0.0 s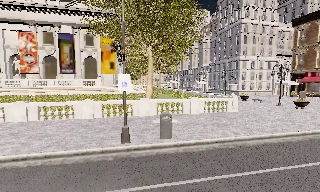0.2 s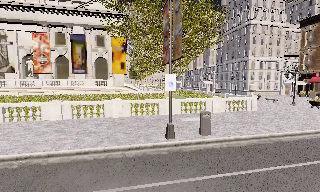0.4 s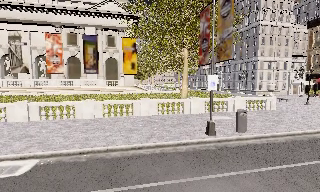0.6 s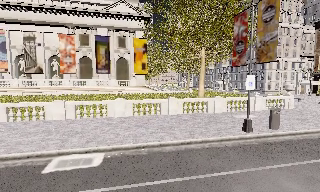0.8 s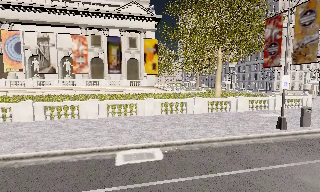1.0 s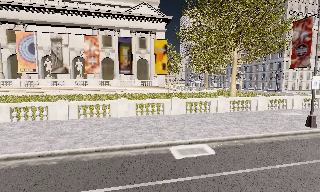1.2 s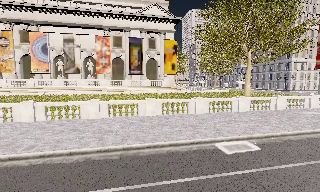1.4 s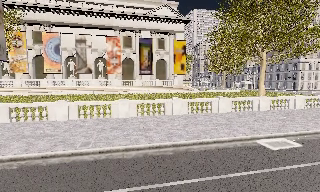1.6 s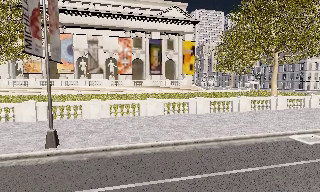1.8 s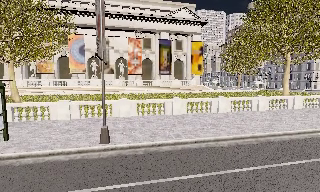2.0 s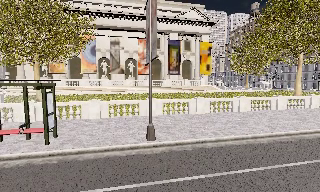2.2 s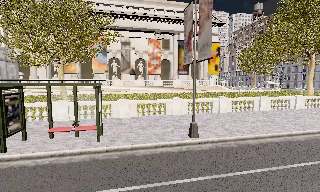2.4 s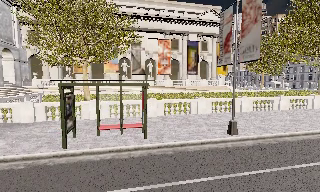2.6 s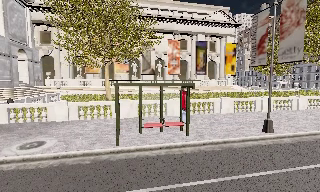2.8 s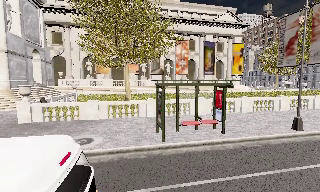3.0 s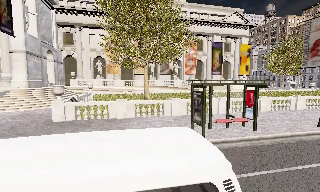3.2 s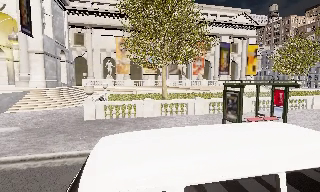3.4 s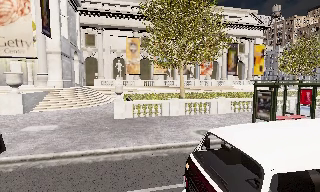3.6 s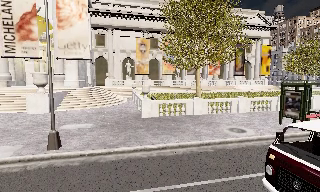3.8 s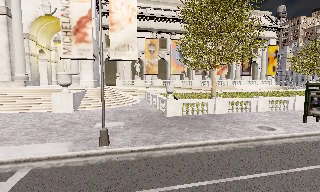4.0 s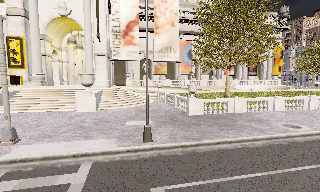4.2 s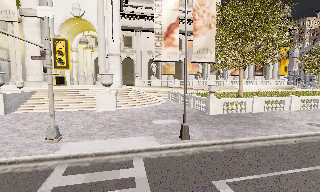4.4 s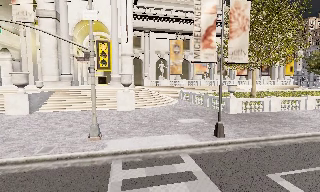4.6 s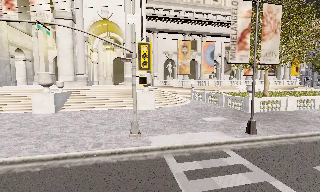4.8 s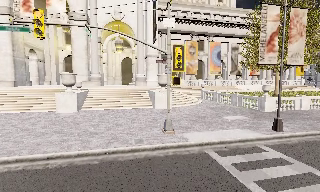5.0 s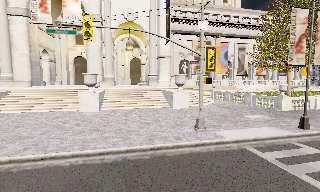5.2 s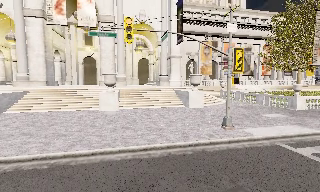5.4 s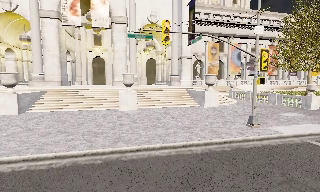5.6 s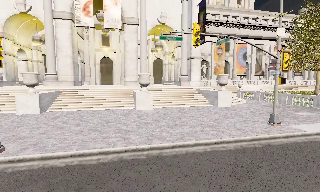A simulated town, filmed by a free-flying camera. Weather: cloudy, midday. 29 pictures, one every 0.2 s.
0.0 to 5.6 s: The camera travels to its left, about 55 m, so close, fixed things drift to the right.
The film runs forward here.
